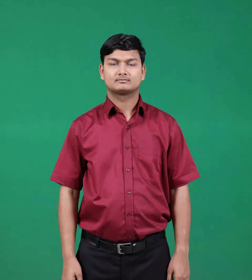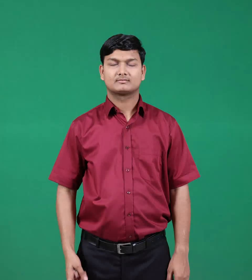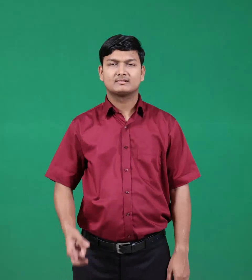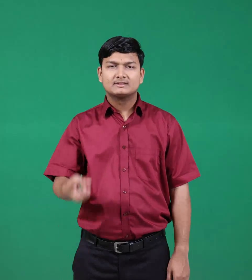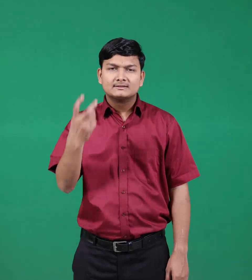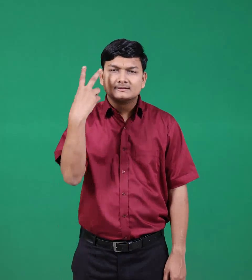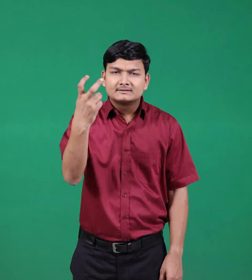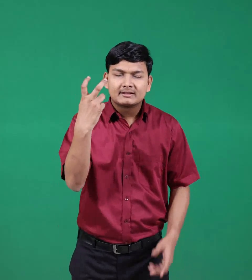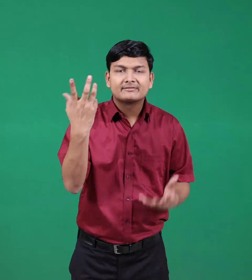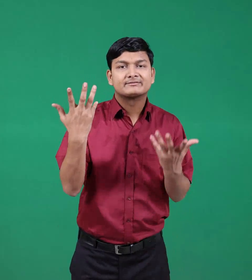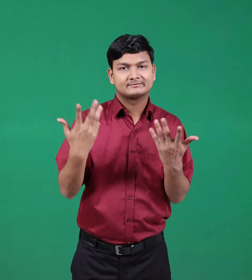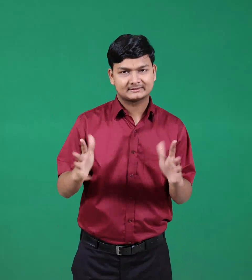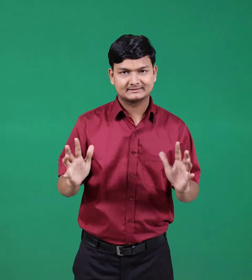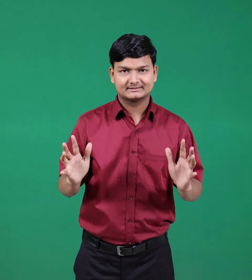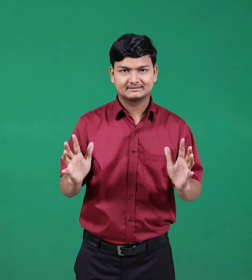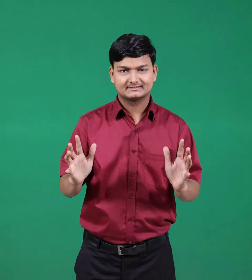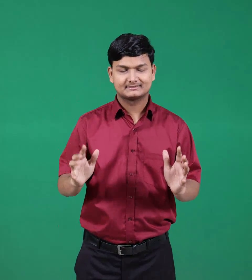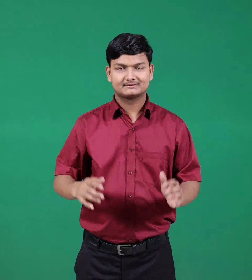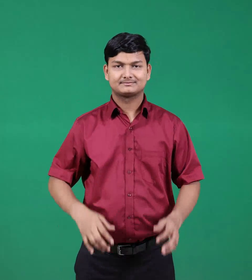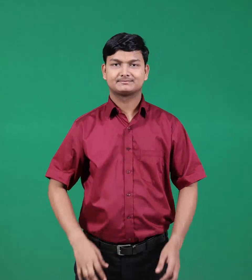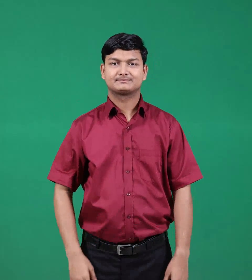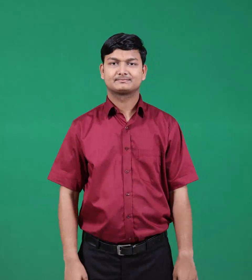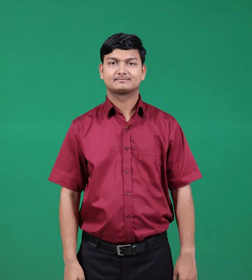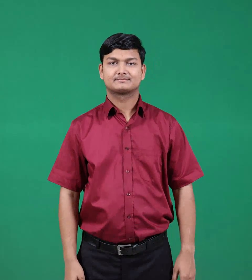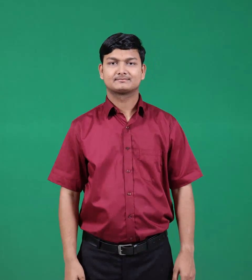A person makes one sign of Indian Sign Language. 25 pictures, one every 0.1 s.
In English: knocked
